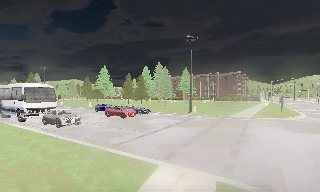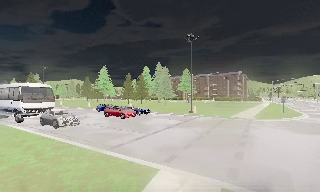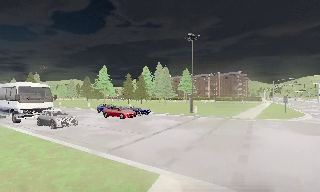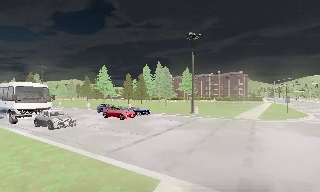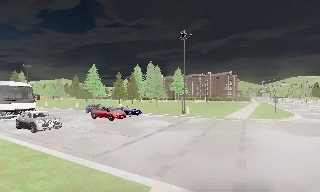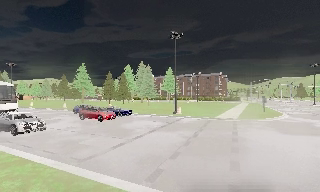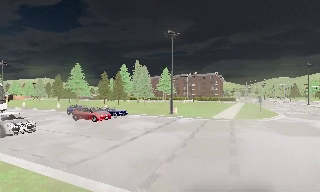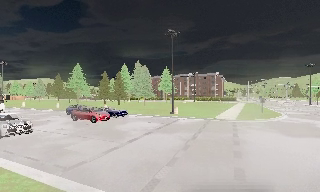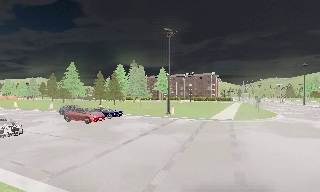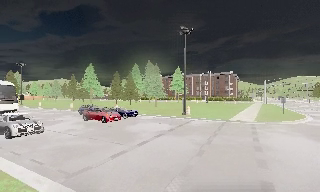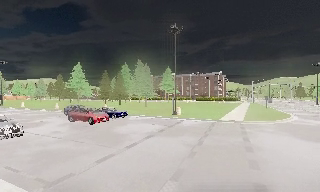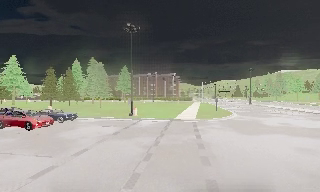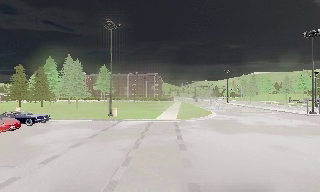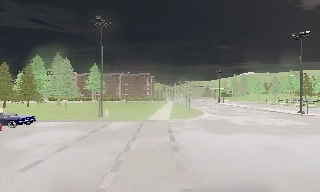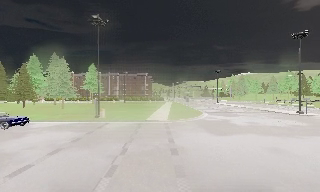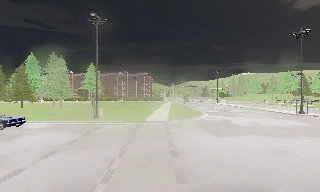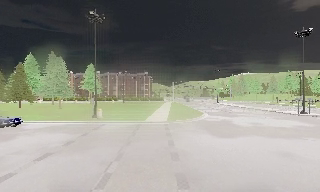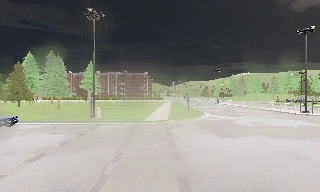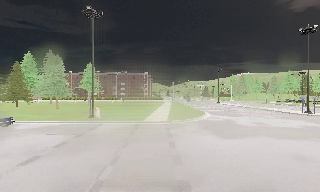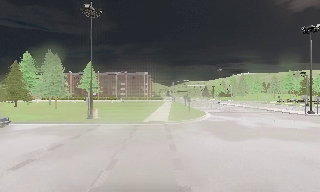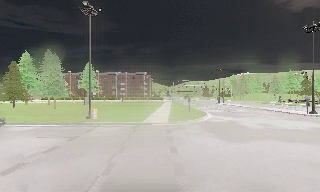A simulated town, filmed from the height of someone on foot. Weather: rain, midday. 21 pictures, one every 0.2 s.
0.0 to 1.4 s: The camera travels forward, about 2.5 m, so what stands in front looms larger.
1.4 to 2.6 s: The camera pans to its right, which is clockwise from overhead, by about 25 degrees. It travels forward, about 2 m, so what stands in front looms larger.
2.6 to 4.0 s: The camera travels forward, about 2.5 m, so what stands in front looms larger.
The film runs forward here.
